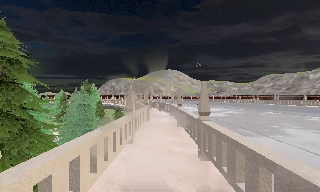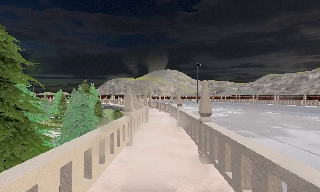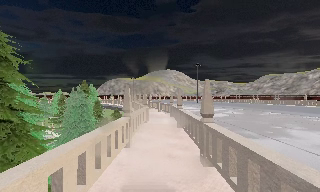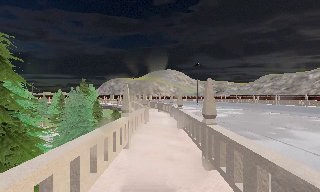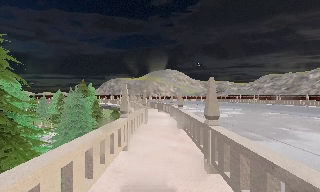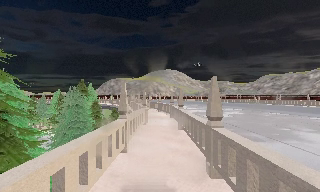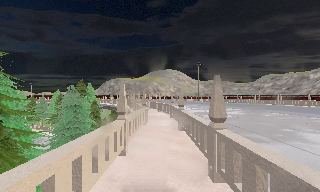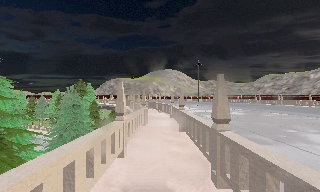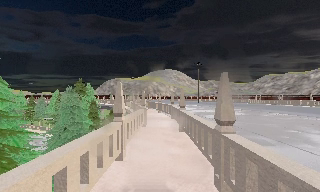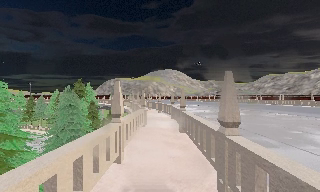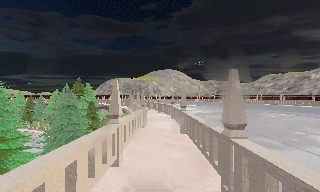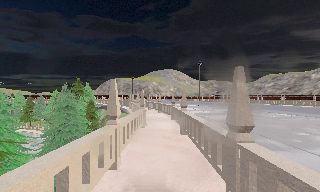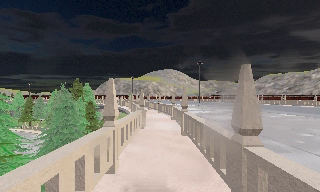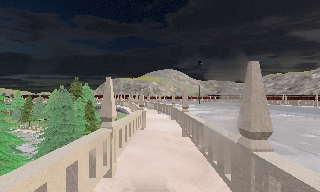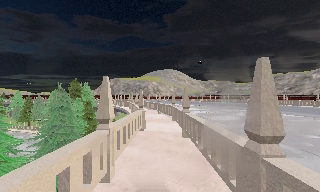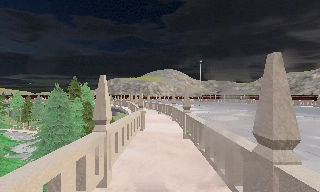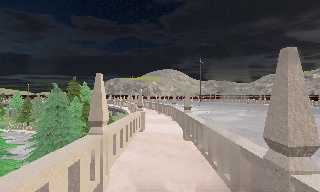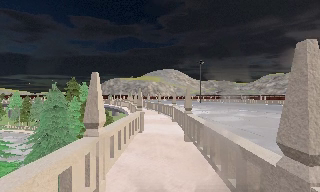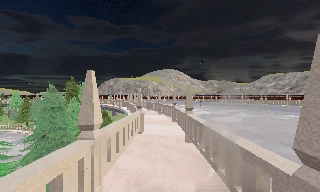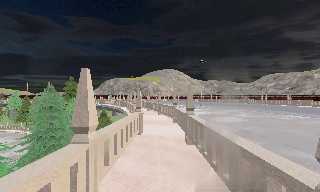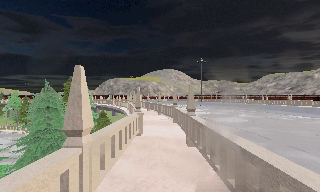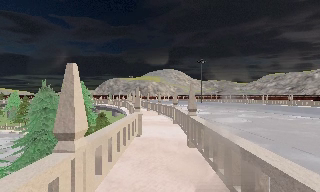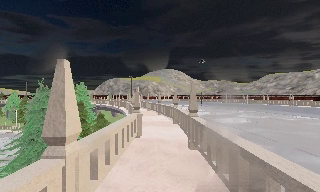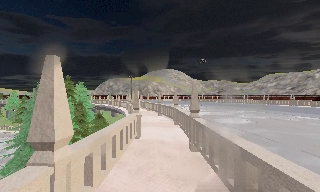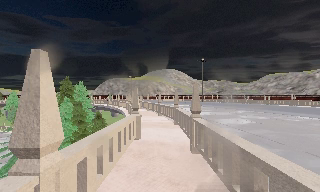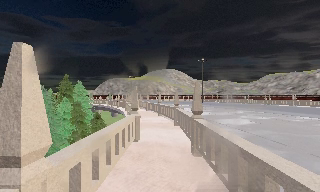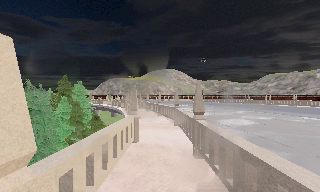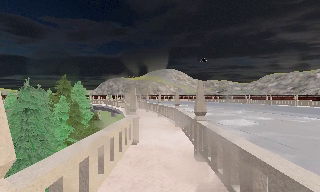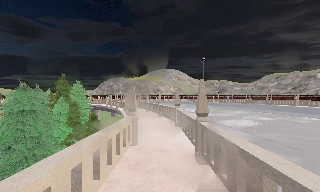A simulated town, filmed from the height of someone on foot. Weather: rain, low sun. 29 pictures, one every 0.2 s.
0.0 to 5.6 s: The camera travels forward, about 7 m, so what stands in front looms larger.
The film runs forward here.
